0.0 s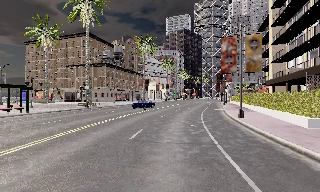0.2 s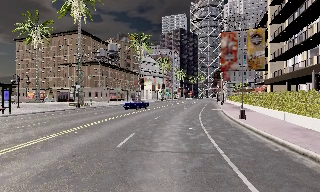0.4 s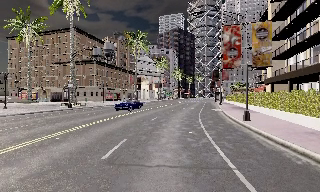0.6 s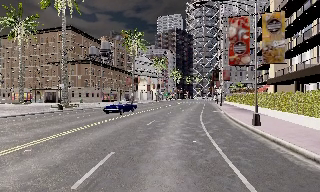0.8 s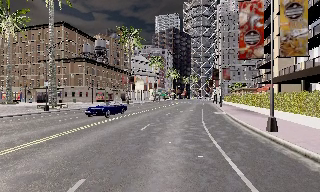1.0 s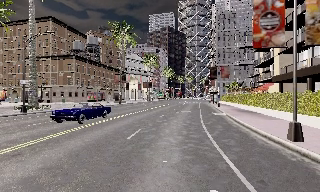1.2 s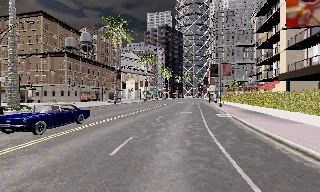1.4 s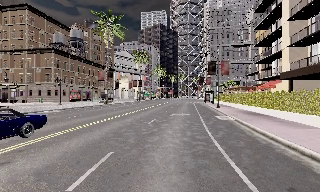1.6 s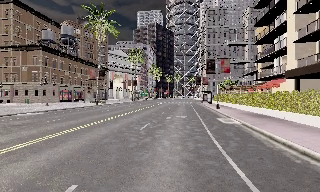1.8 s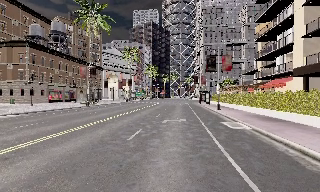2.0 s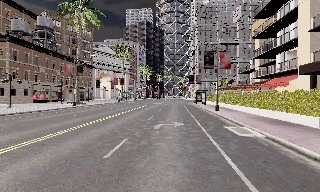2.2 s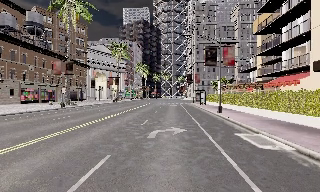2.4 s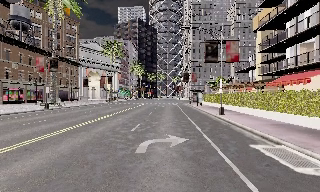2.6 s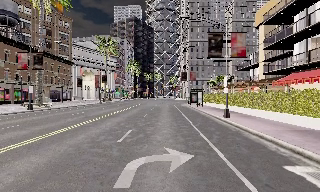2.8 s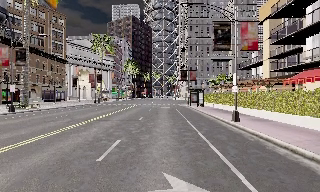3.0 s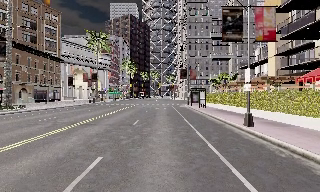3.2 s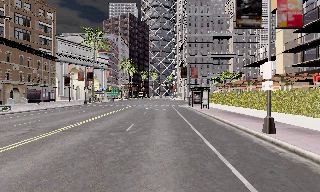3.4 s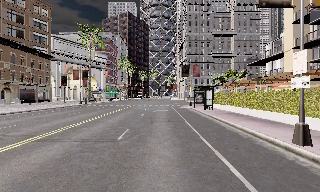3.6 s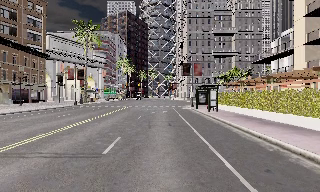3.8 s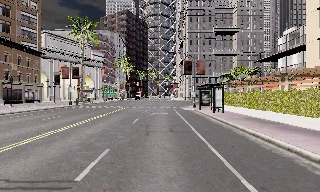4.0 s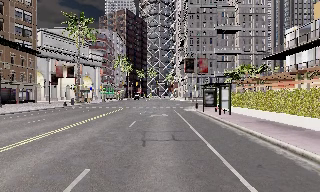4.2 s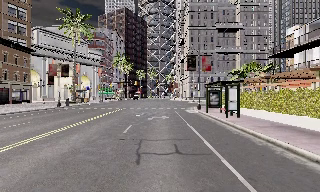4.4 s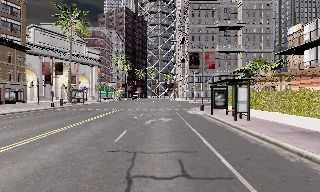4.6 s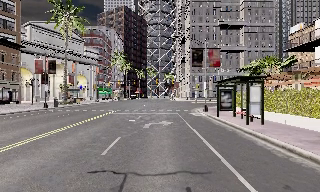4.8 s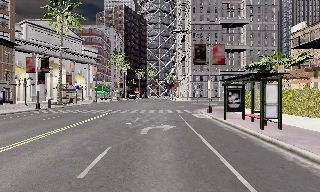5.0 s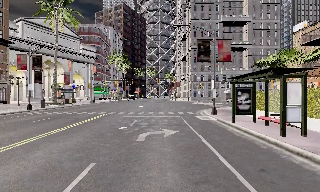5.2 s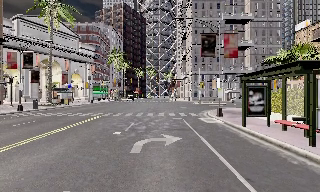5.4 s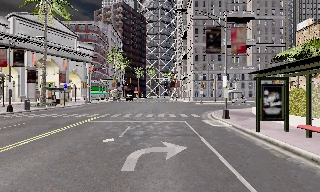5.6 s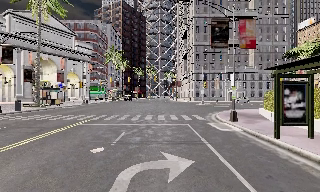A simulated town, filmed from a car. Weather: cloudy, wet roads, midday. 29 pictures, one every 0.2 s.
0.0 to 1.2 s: The camera travels forward, about 9 m, so what stands in front looms larger. It gains speed.
1.2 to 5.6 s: The camera pans to its right, which is clockwise from overhead, by about 15 degrees. It travels forward, about 35 m, so what stands in front looms larger.
The film runs forward here.
